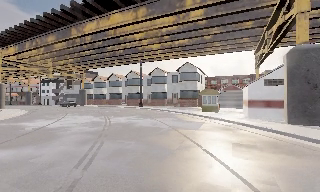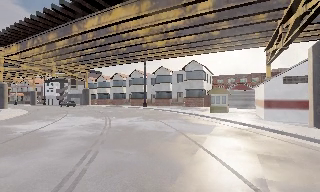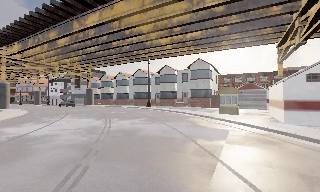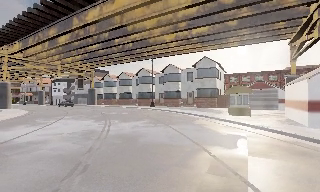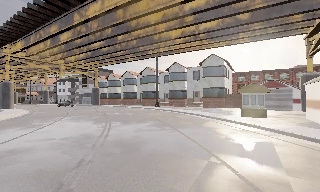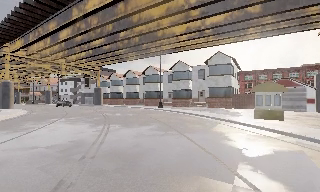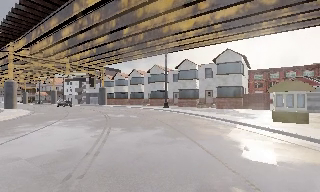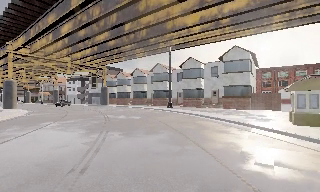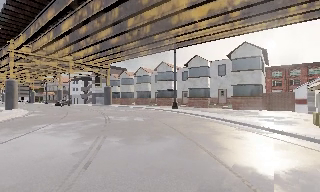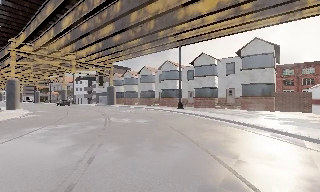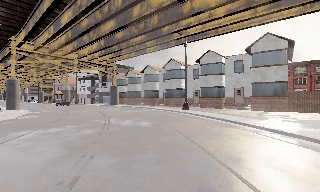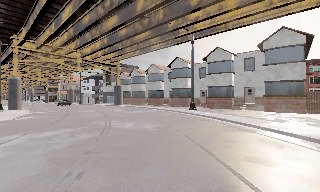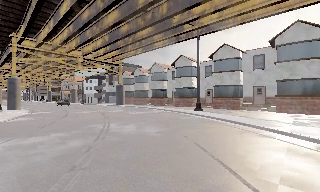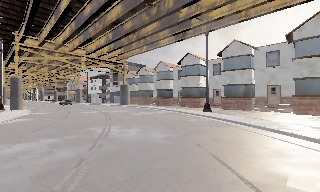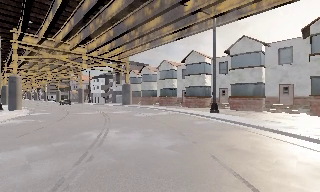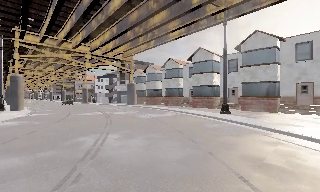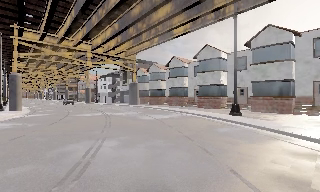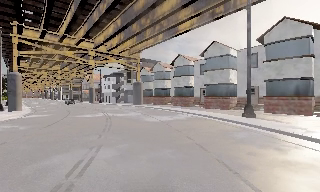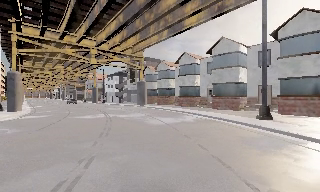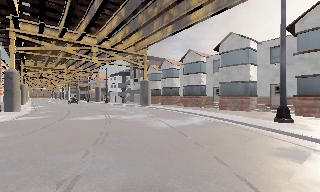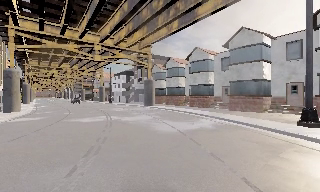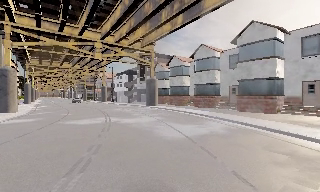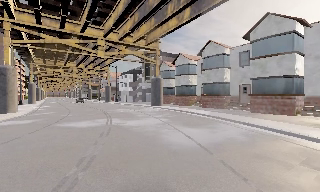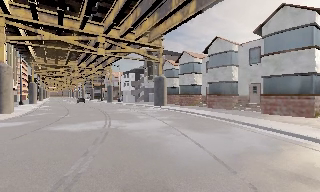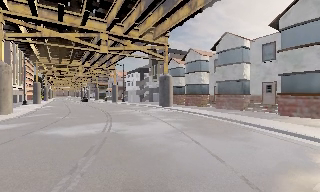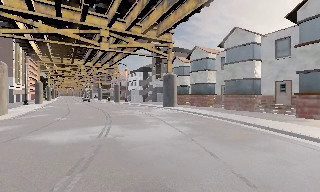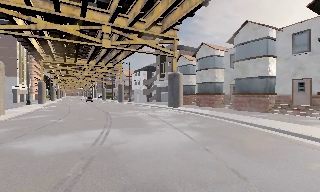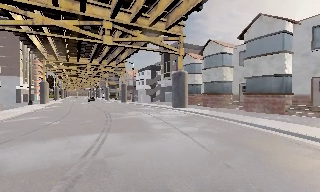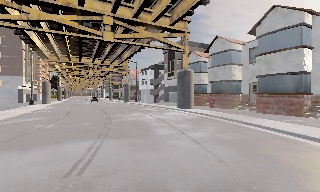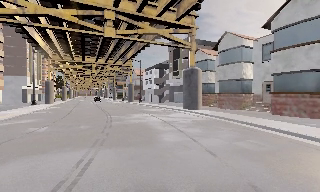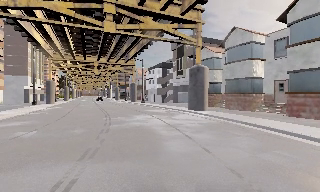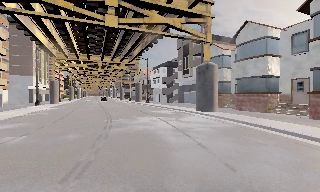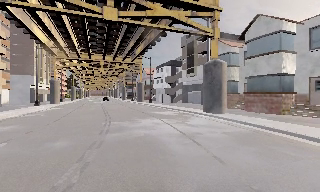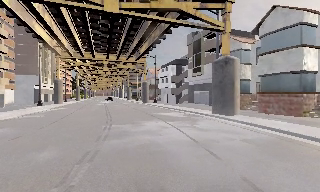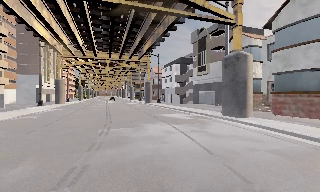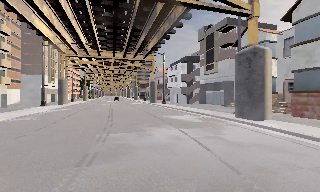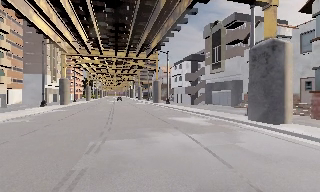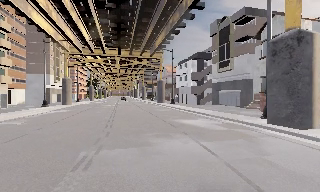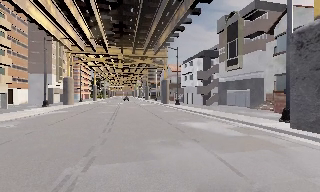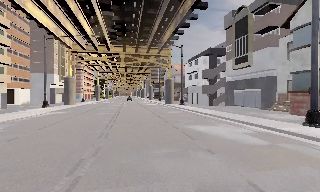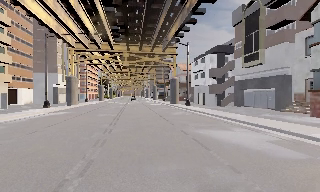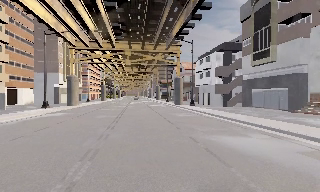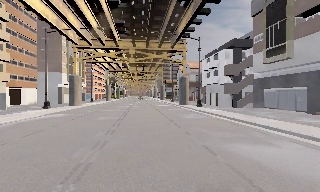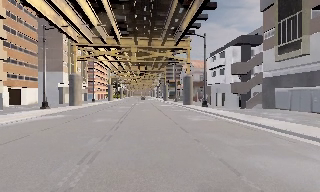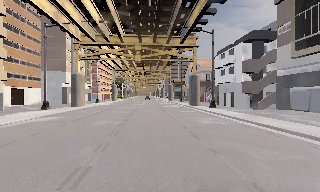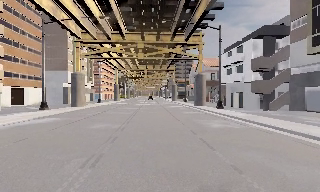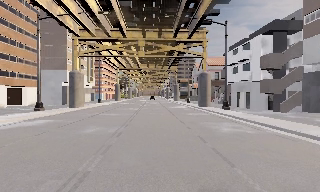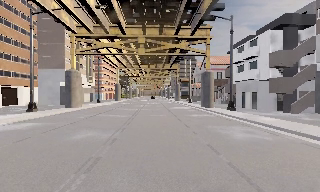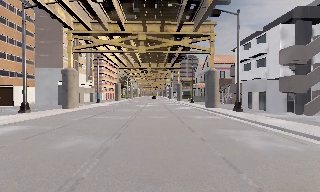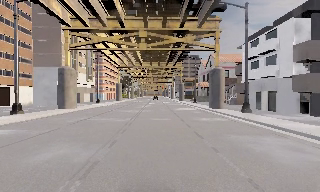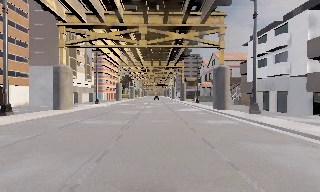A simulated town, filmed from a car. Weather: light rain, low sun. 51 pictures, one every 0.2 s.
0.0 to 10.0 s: The camera pans to its left, which is counterclockwise from overhead, by about 65 degrees. It travels forward, about 55 m.
The film runs forward here.
